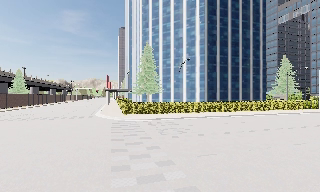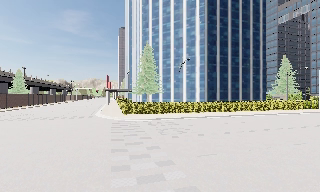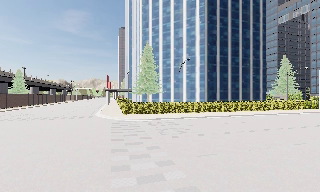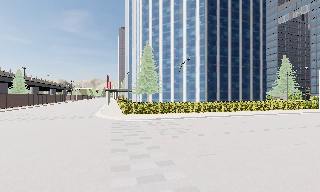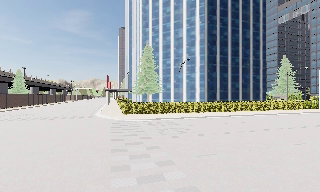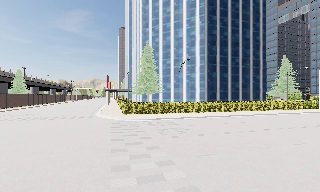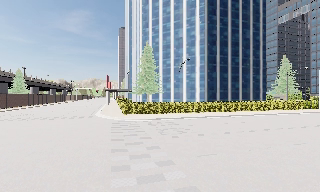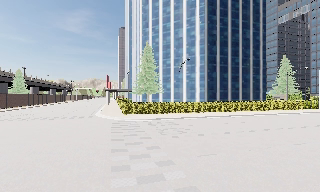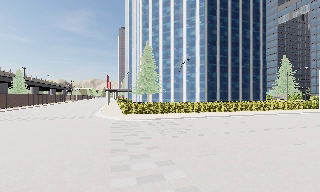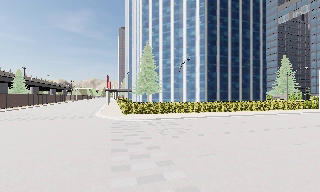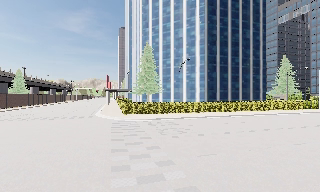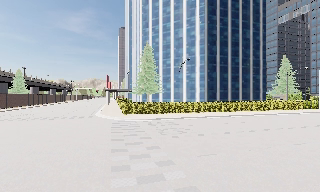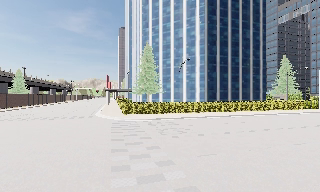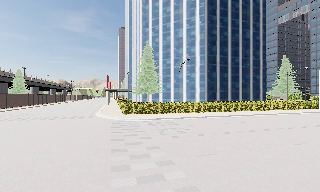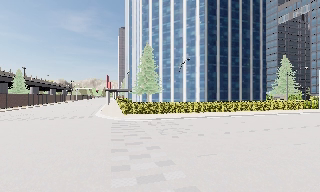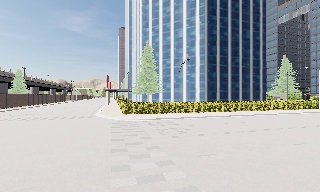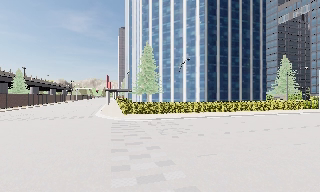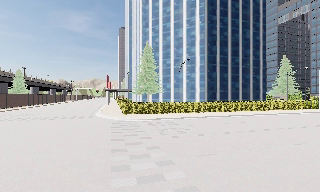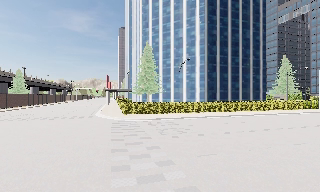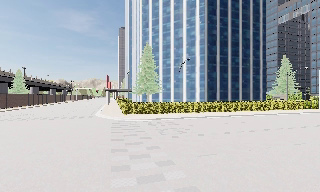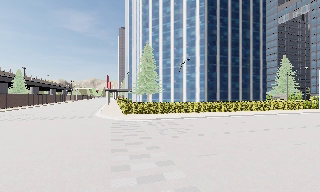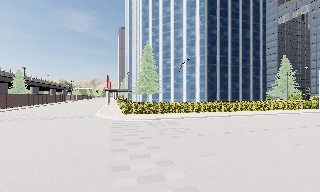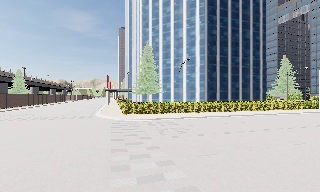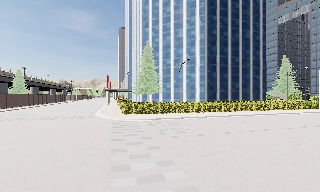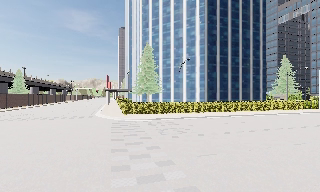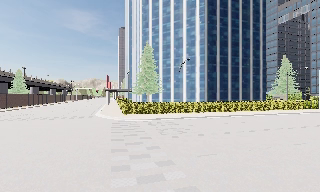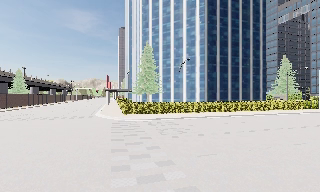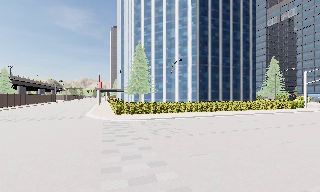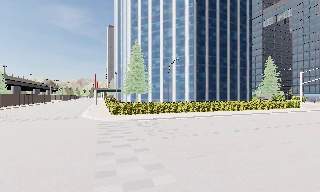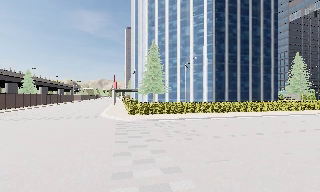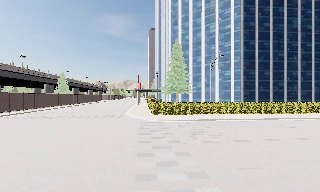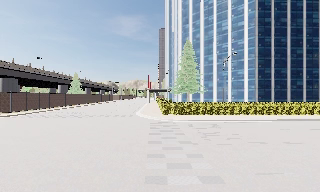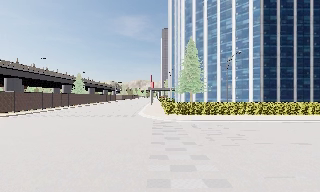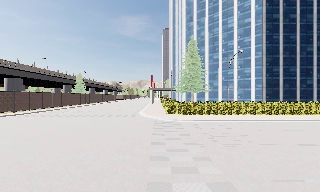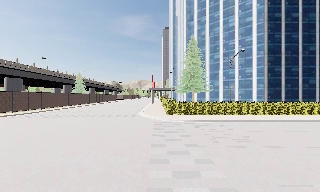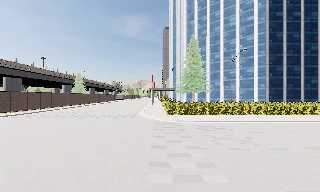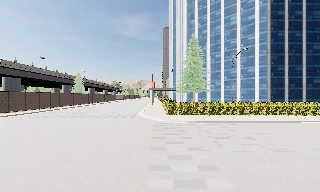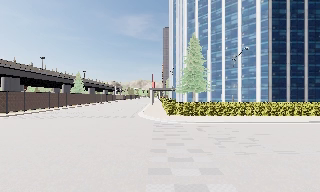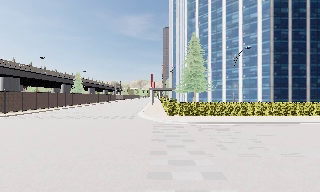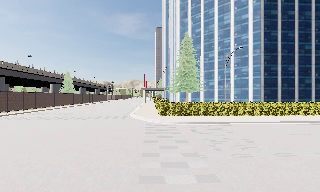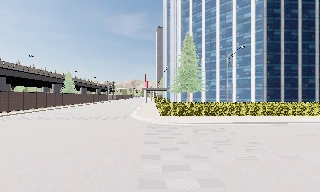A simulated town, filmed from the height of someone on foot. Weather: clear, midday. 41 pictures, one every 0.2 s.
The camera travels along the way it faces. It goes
forward.
0.0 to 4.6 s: The camera keeps its place and its aim.
4.6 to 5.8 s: The camera travels forward, about 0.5 m, so what stands in front looms larger. It gains speed.
5.8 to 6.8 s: The camera pans to its left, which is counterclockwise from overhead, by about 15 degrees. It travels forward, about 1.5 m, so what stands in front looms larger.
6.8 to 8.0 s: The camera travels forward, about 1.5 m, so what stands in front looms larger.
The film runs forward here.
